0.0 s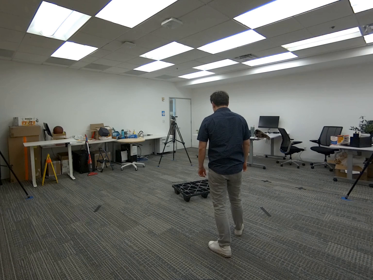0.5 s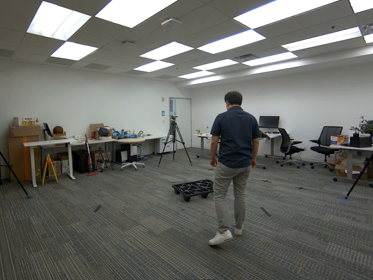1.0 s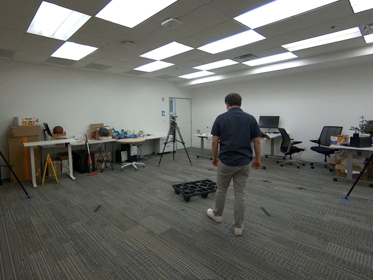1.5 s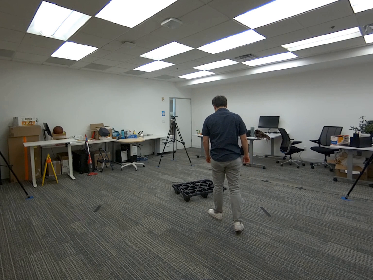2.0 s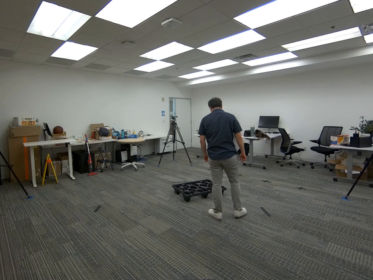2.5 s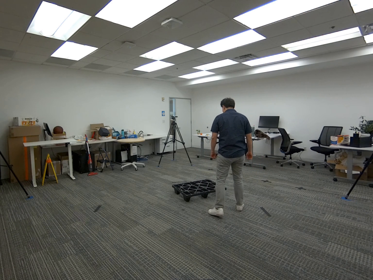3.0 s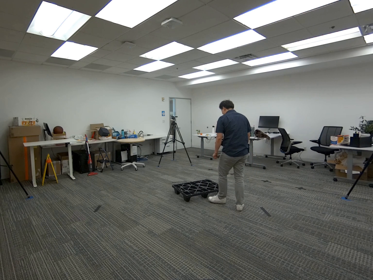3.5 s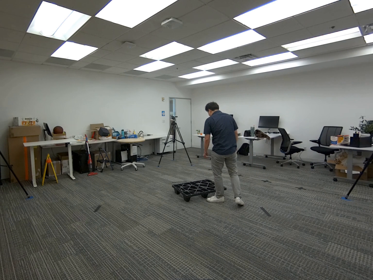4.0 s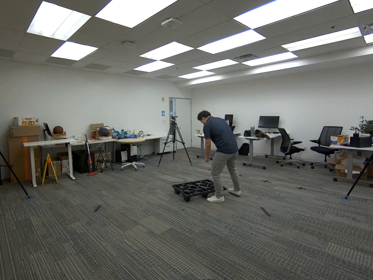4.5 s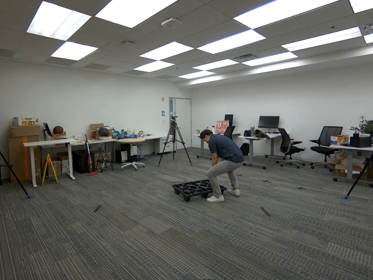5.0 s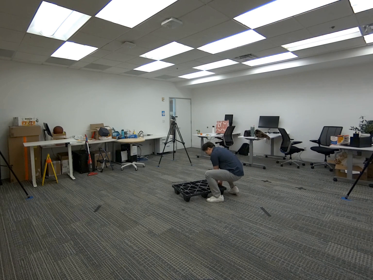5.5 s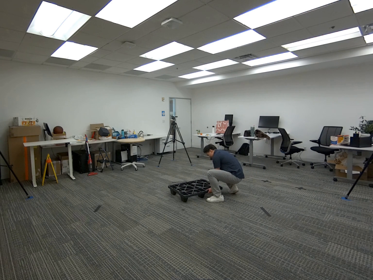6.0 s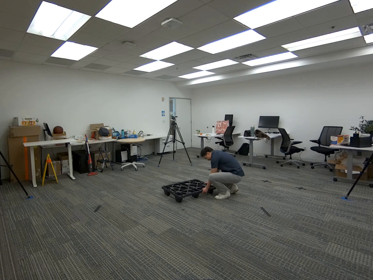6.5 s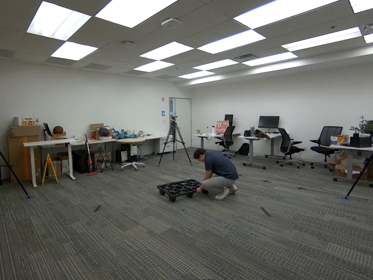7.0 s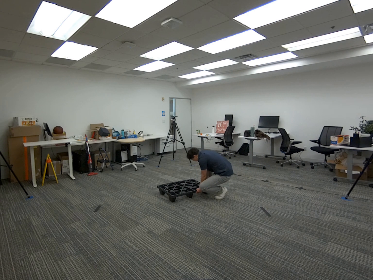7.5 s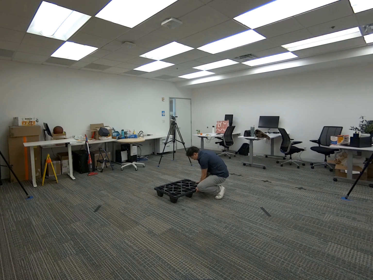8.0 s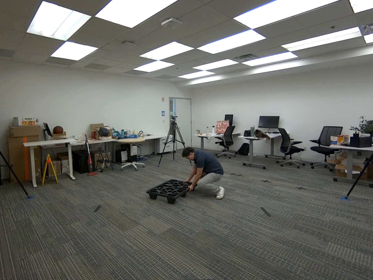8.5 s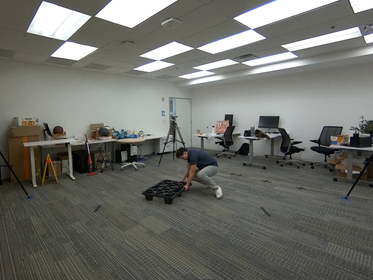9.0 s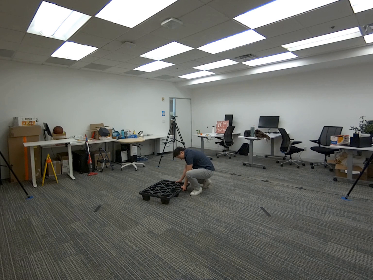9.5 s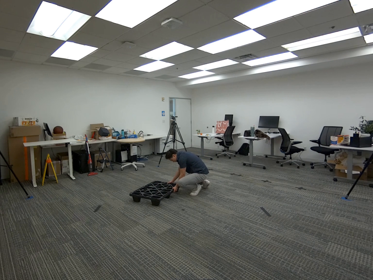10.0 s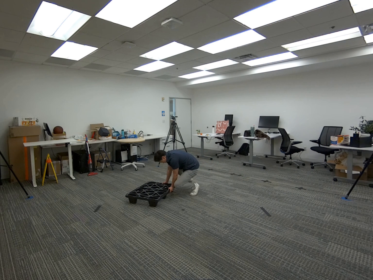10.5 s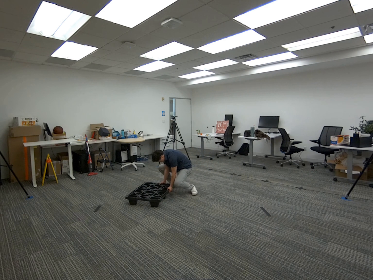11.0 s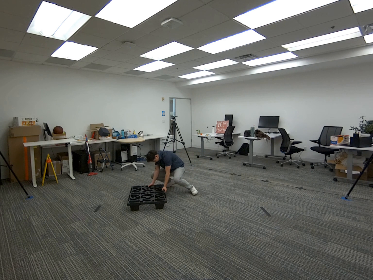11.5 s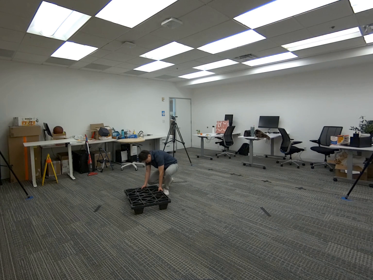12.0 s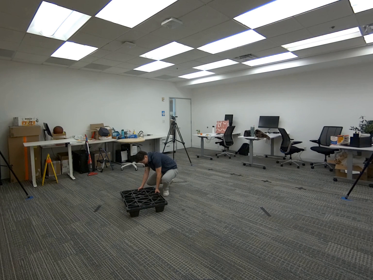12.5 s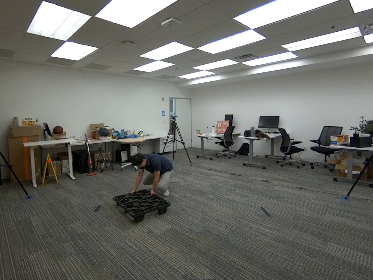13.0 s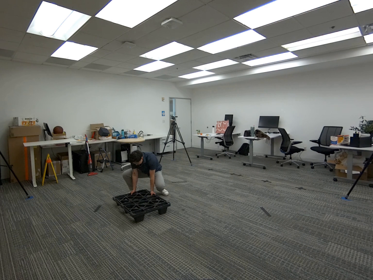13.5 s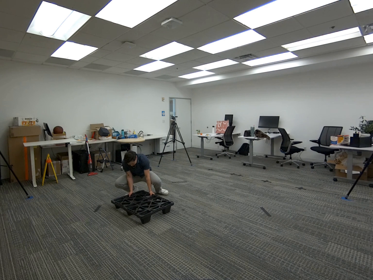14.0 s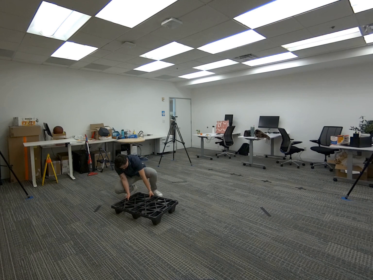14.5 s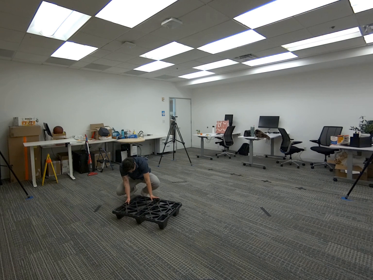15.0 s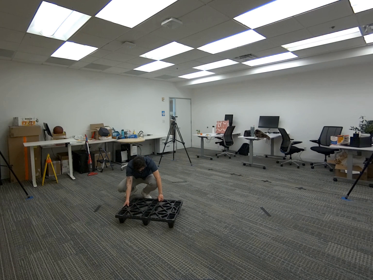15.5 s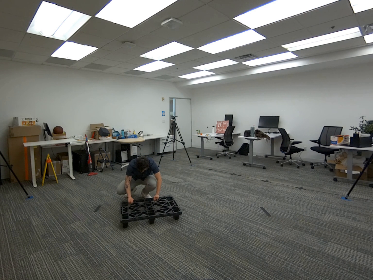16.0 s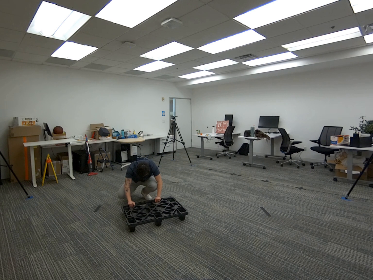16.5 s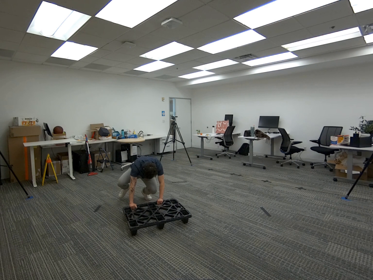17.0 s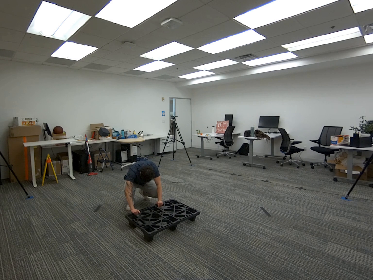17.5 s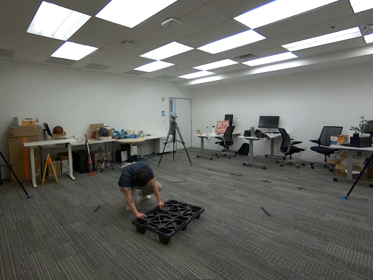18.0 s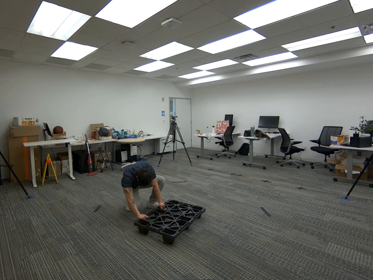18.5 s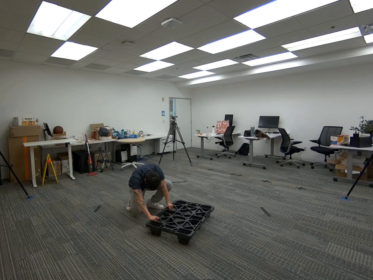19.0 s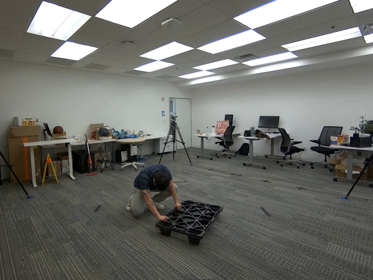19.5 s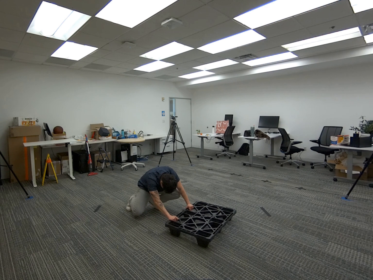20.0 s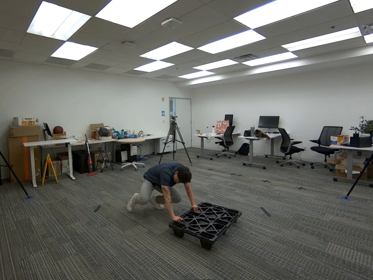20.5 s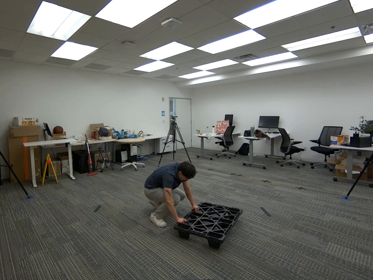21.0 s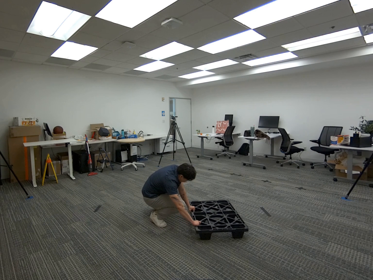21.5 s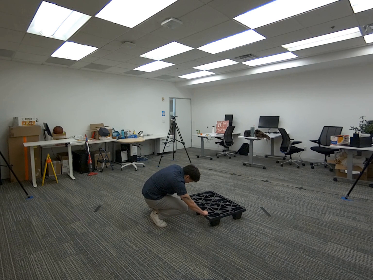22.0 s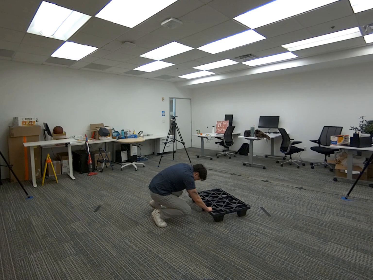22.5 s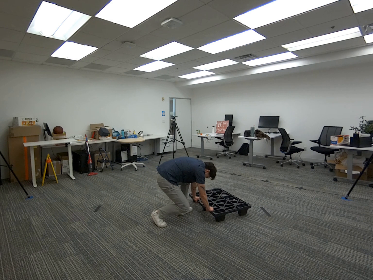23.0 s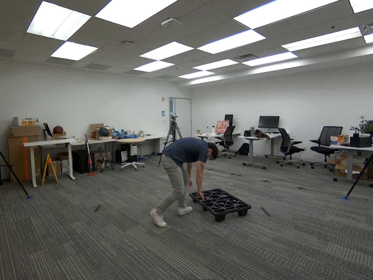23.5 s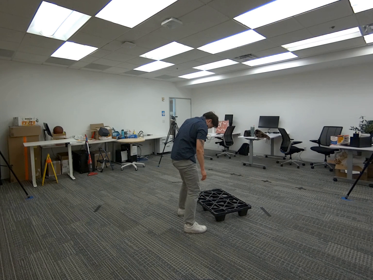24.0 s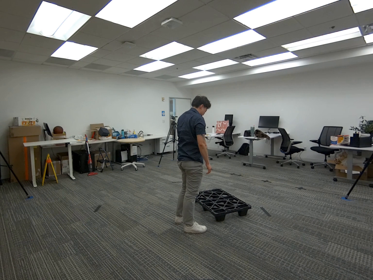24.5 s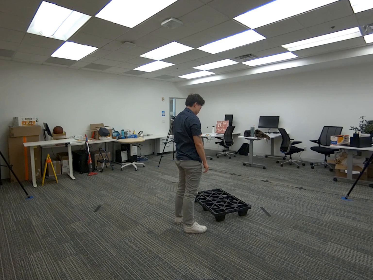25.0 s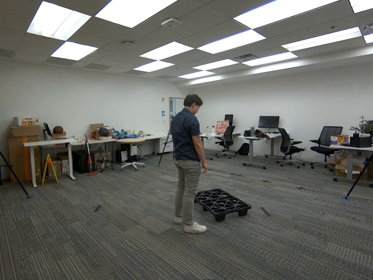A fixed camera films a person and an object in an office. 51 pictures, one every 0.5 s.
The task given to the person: Walk over to the platform on the ground and push the platform away from you.
